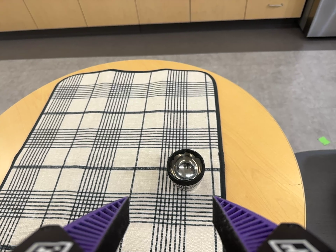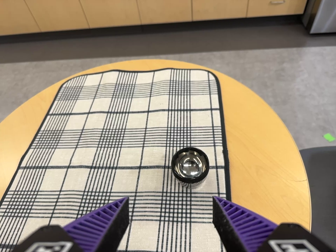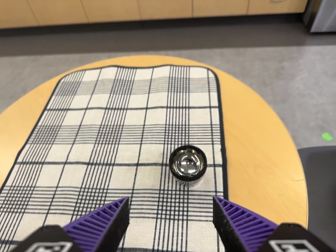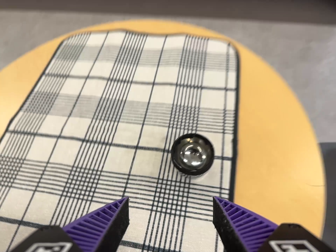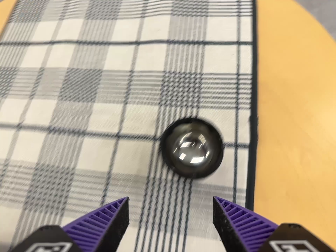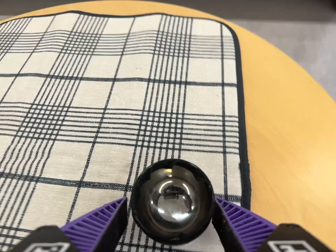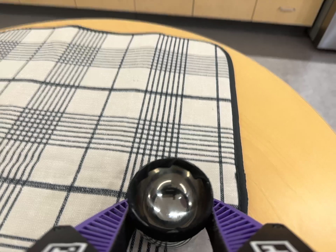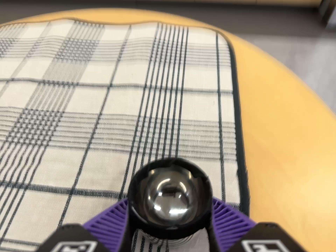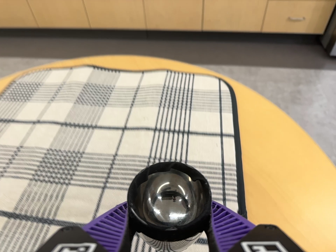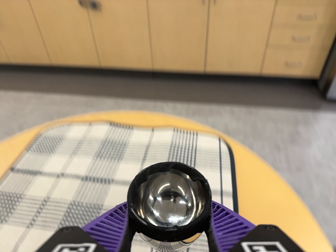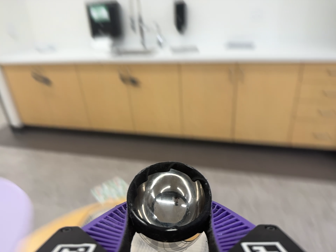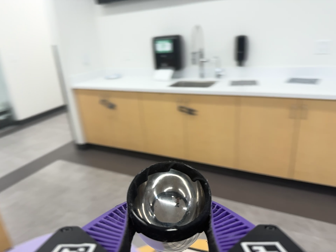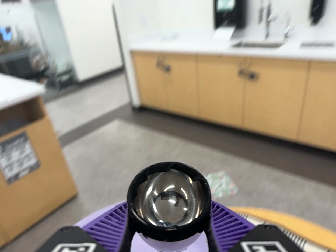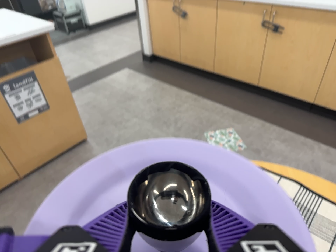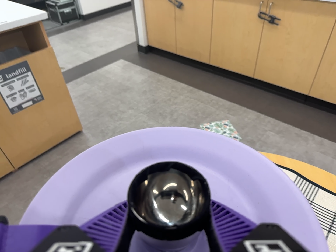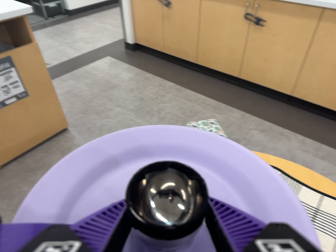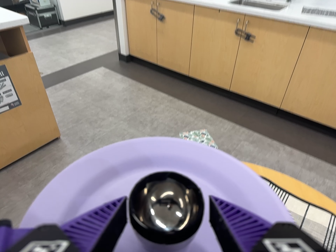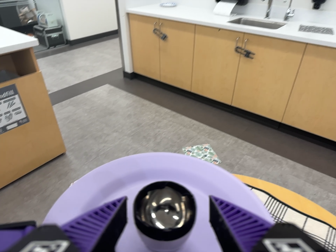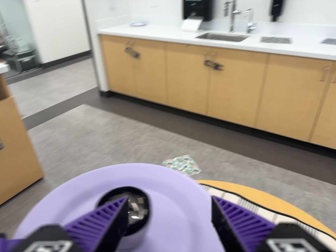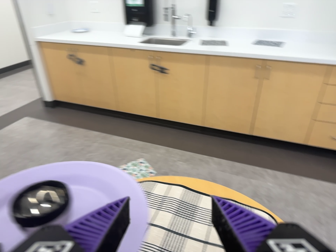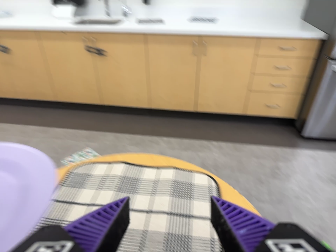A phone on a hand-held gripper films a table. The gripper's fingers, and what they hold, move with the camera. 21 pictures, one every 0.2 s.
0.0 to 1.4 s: The camera travels forward, about 24 cm, so what stands in front looms larger.
1.4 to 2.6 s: The camera pans to its left by about 35 degrees. It travels toward the top of its view, to its left and backward, about 34 cm, so close, fixed things drift downward. Its aim tips toward the top of its view by about 10 degrees, and the scene shifts downward. It rolls about its line of sight by about 15 degrees, and the scene rotates clockwise.
2.6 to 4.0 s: The scene slides to the left, as the camera pans about 30 degrees to its right. It travels to its right, backward and toward the bottom of its view, about 16 cm, so close, fixed things drift to the left. It rolls about its line of sight by about 15 degrees, and the scene rotates counterclockwise.
The film runs backward here.
